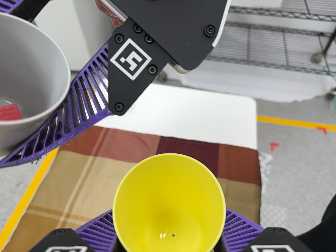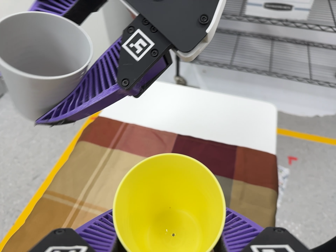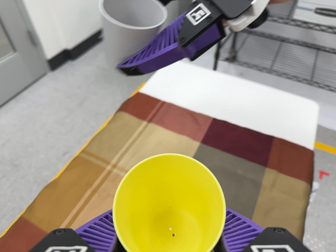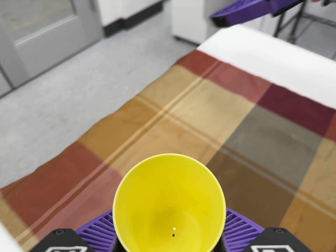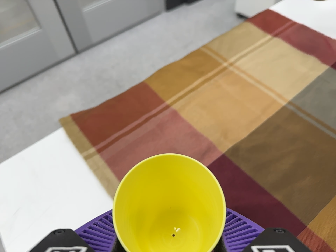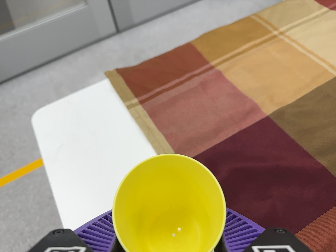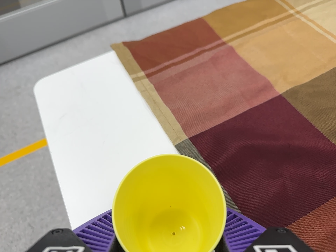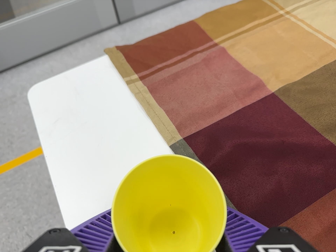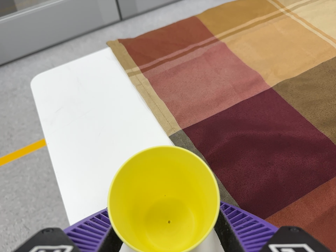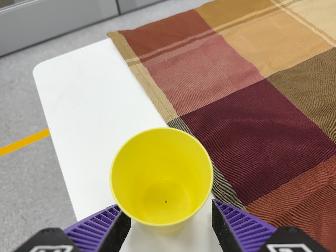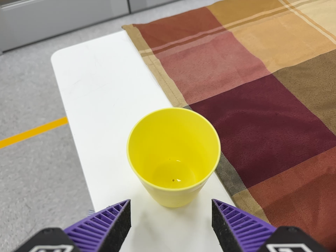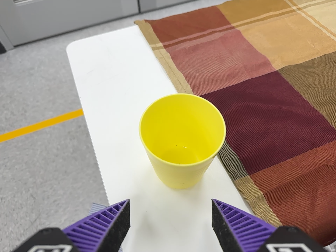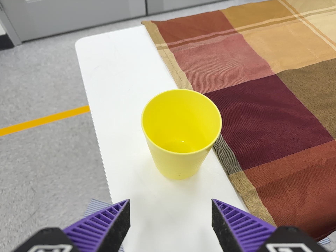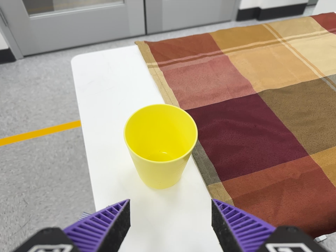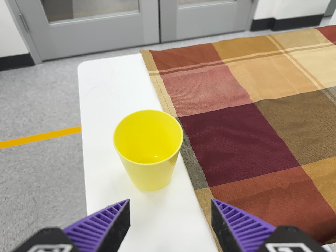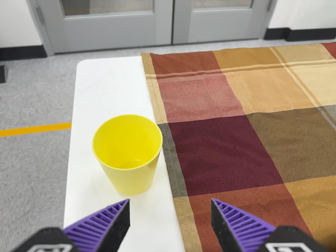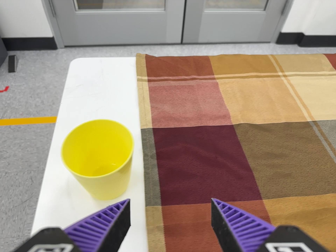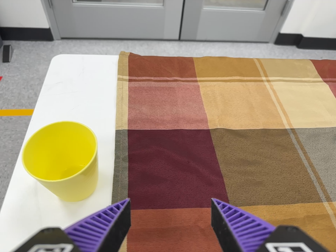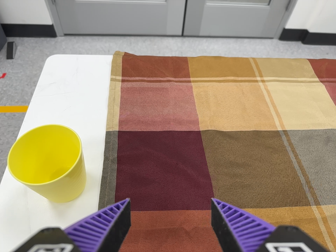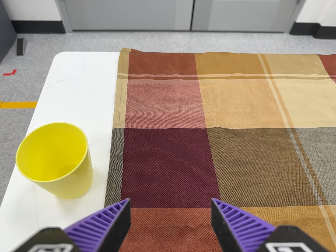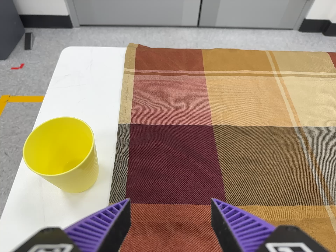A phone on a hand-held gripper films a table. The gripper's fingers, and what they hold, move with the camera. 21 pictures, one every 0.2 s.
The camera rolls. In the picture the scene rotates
clockwise.
The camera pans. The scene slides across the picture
to the right.
0.0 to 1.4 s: The scene slides to the right, as the camera pans about 35 degrees to its left. It travels toward the bottom of its view, about 30 cm, so close, fixed things drift upward. It rolls about its line of sight by about 35 degrees, and the scene rotates clockwise.
1.4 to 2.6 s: The camera travels backward and toward the bottom of its view, about 12 cm, so what stands in front gets smaller. It rolls about its line of sight by about 10 degrees, and the scene rotates clockwise.
2.6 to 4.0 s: The camera pans to its left by about 10 degrees. It travels to its right, about 16 cm. It rolls about its line of sight by about 15 degrees, and the scene rotates clockwise.
The film runs backward here.
